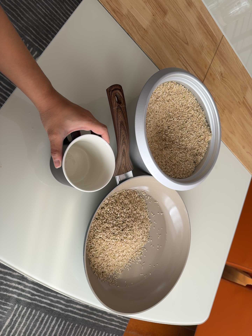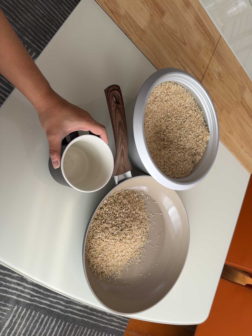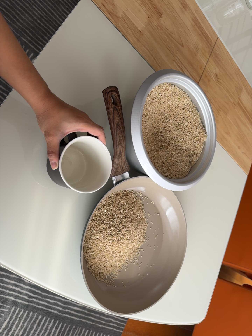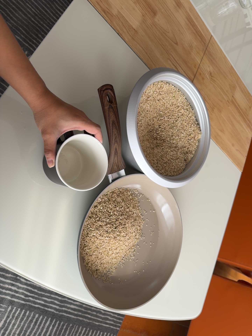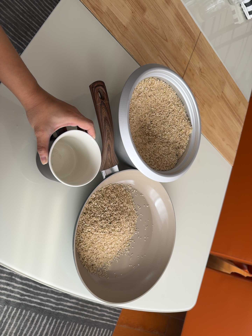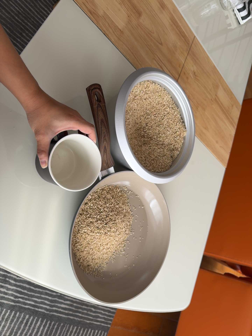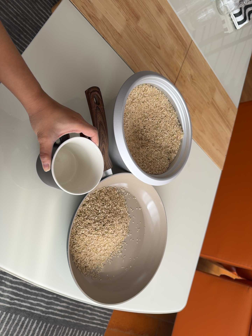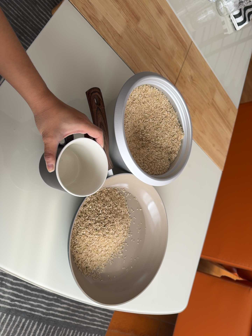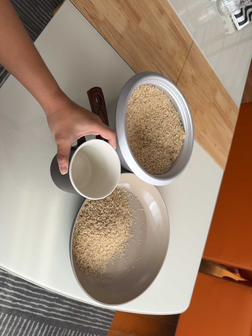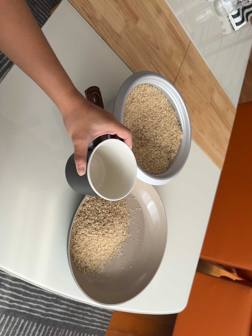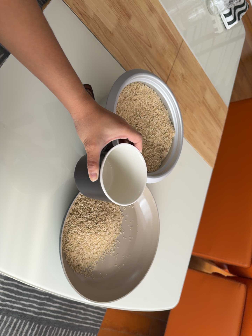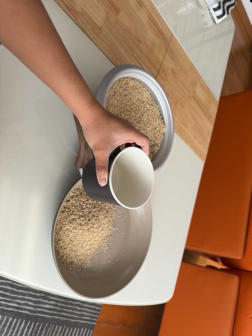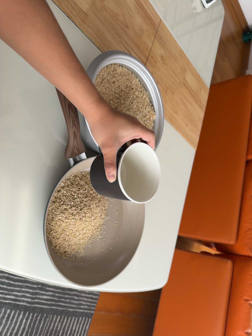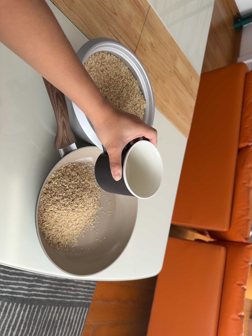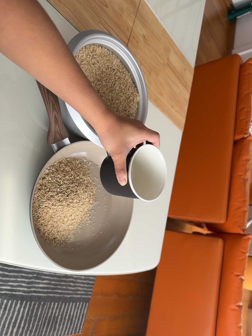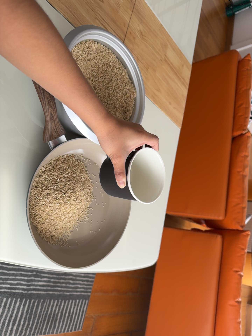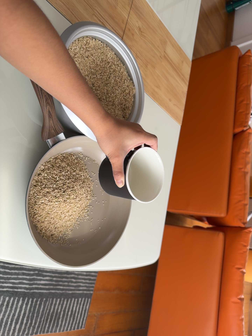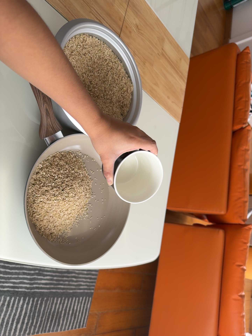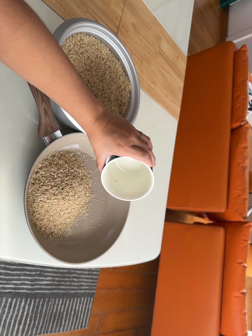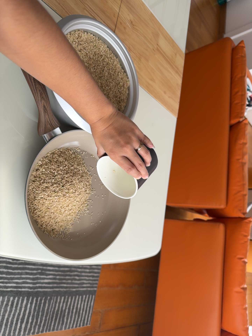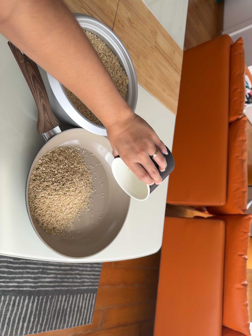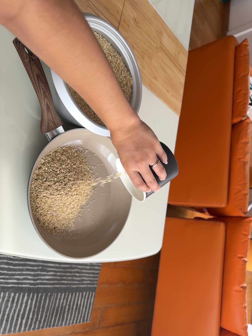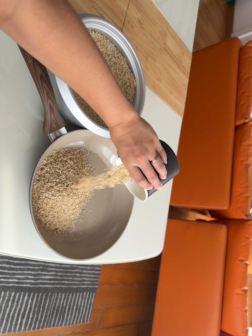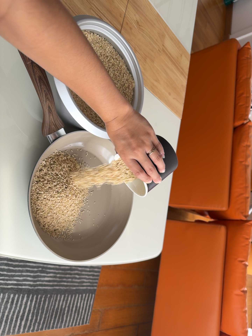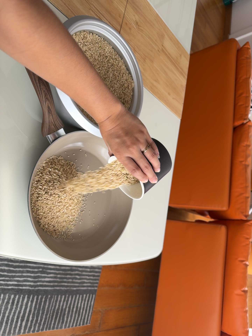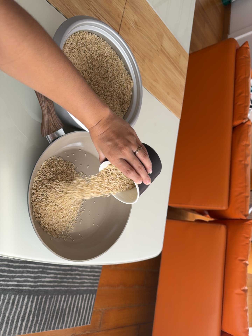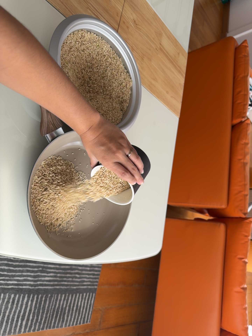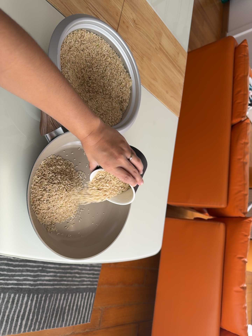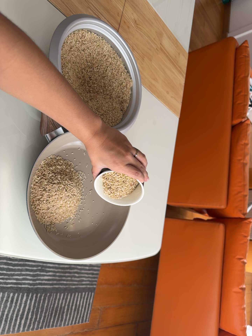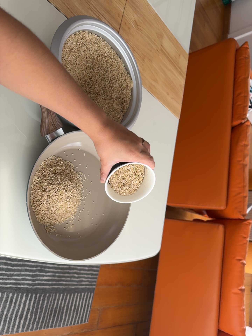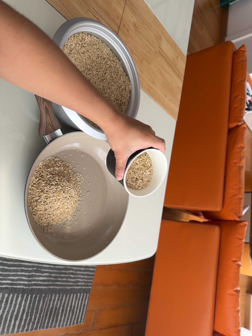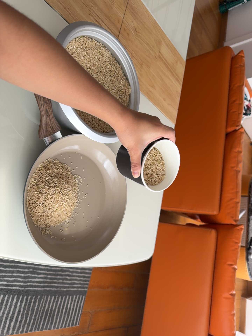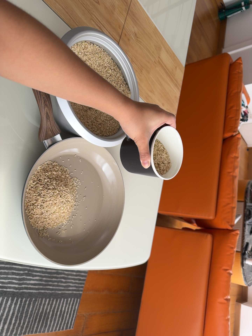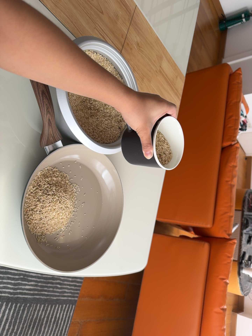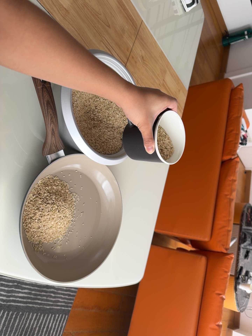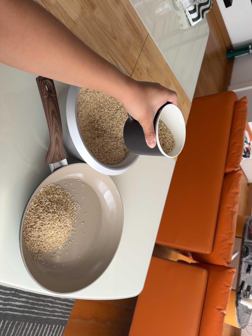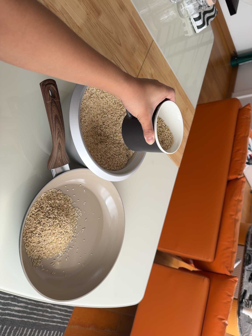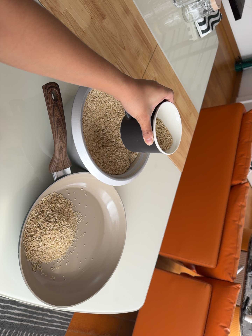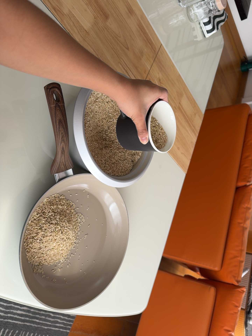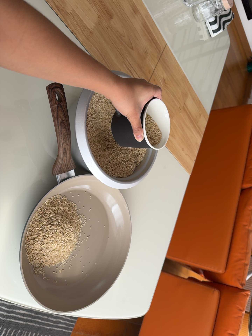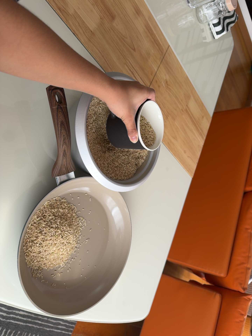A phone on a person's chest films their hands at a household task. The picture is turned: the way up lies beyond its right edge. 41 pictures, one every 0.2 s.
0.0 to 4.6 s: The camera swings to its right by about 10 degrees, and the scene slides to the left. It rolls about its line of sight by about 10 degrees, and the scene rotates counterclockwise.
4.6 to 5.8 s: The camera keeps its place and its aim.
5.8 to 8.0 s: The camera's aim tips toward the top of its view by about 10 degrees, and the scene shifts downward. It rolls about its line of sight by about 10 degrees, and the scene rotates clockwise.
The film runs backward here.
